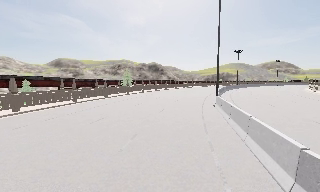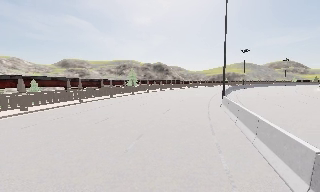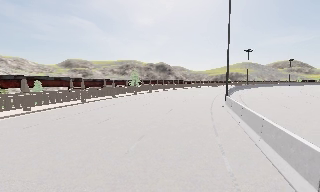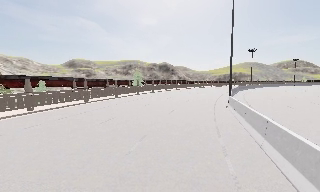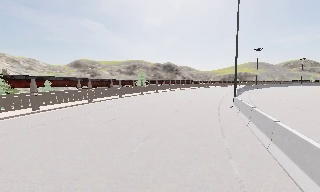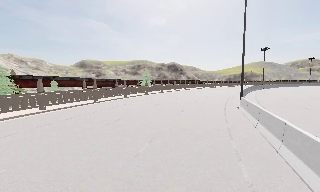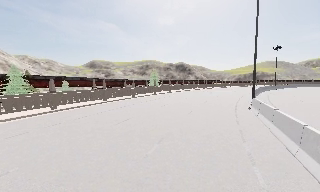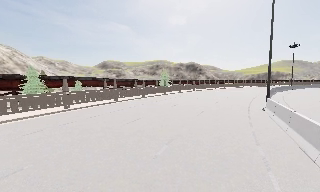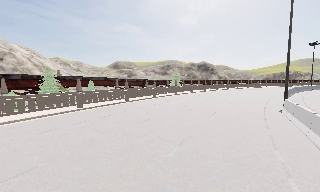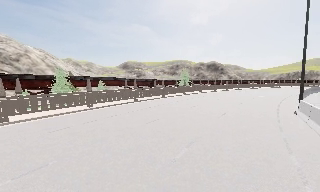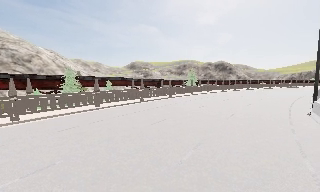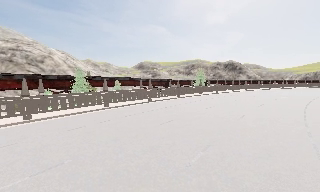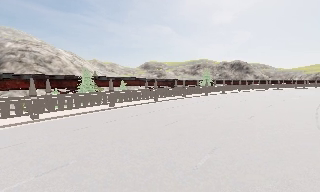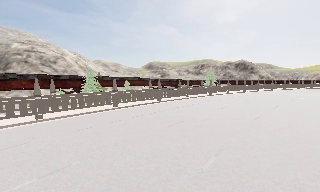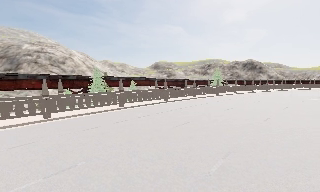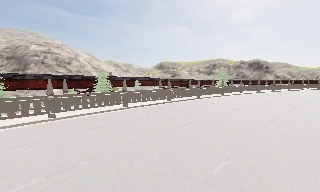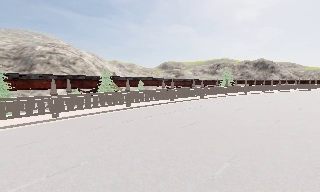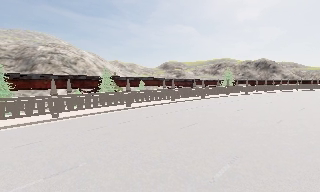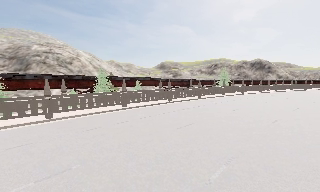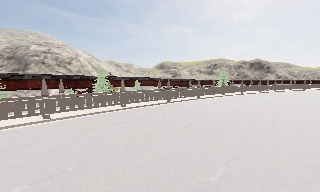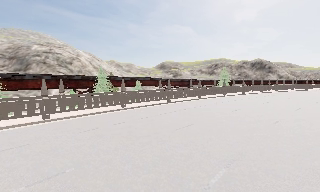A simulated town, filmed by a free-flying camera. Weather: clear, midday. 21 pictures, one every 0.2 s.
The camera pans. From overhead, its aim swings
counterclockwise.
The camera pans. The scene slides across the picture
to the right.
0.0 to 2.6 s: The scene slides to the right, as the camera pans about 30 degrees to its left. It travels forward, about 1.5 m, so what stands in front looms larger.
2.6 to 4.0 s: The camera travels forward, about 0.5 m, so what stands in front looms larger.
The film runs backward here.
